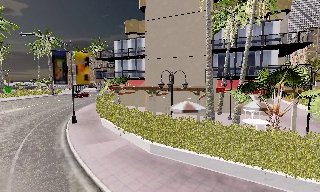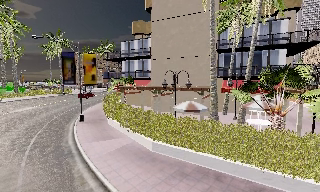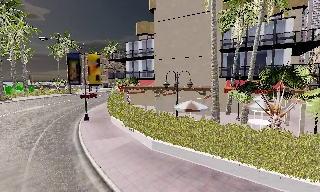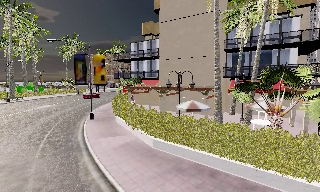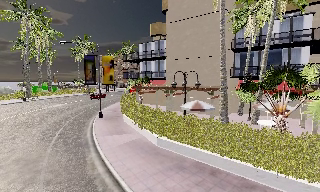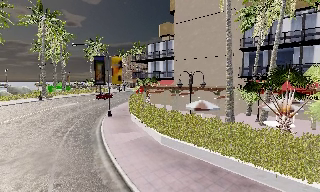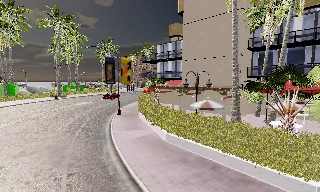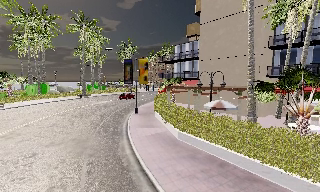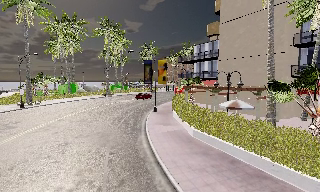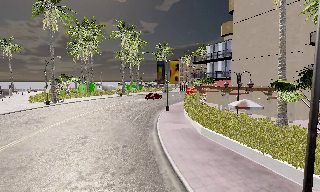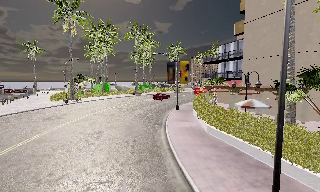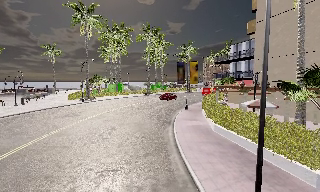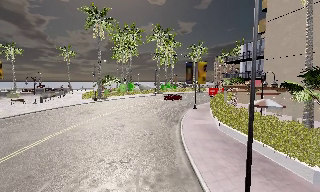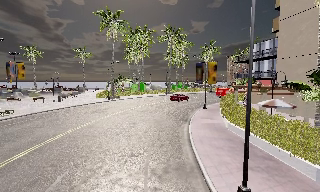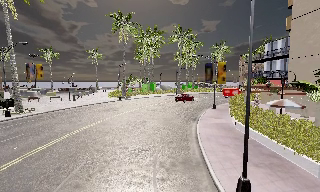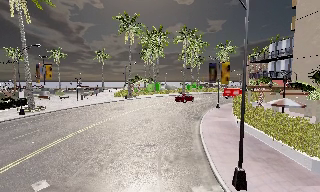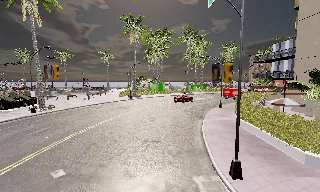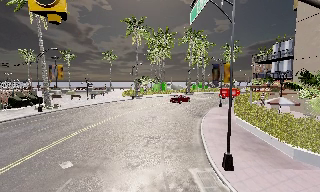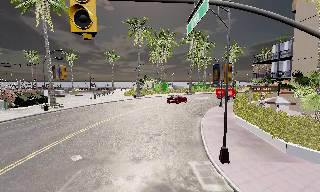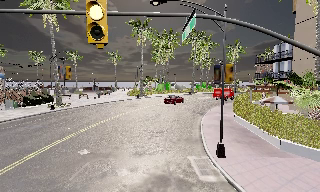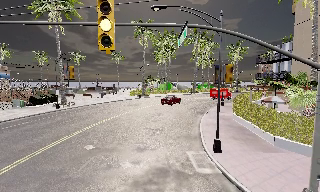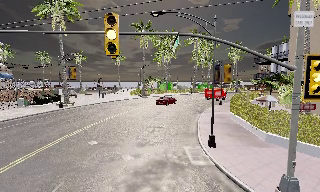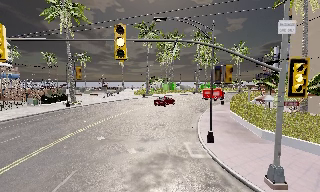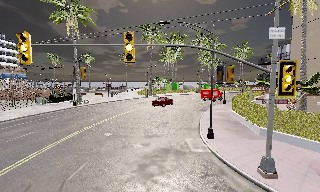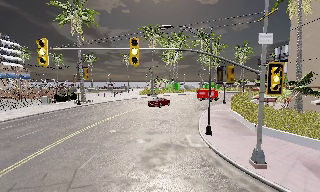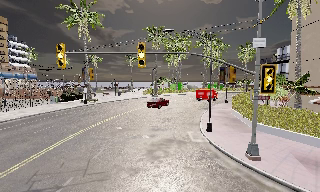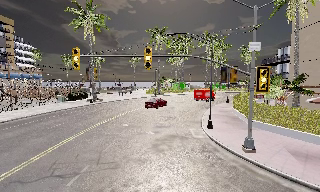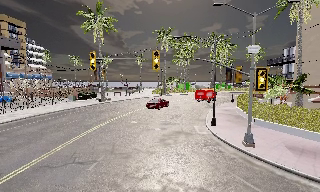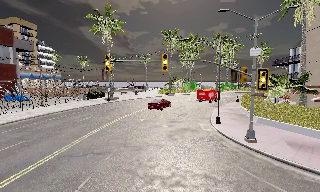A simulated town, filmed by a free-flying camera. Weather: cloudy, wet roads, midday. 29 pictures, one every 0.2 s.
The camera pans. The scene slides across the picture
to the right.
The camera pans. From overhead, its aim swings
counterclockwise.
0.0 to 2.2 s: The camera pans to its left, which is counterclockwise from overhead, by about 45 degrees. It travels backward and to its right, about 6 m. It gains speed.
2.2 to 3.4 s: The camera swings to its left by about 15 degrees, and the scene slides to the right. It travels backward, about 4 m, so what stands in front gets smaller.
3.4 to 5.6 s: The scene slides to the right, as the camera pans about 10 degrees to its left. It travels backward, about 8 m, so what stands in front gets smaller.
The film runs backward here.
